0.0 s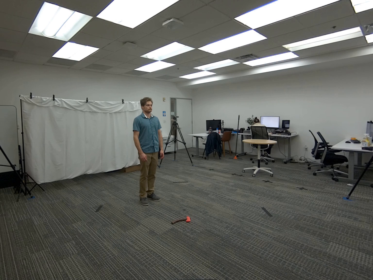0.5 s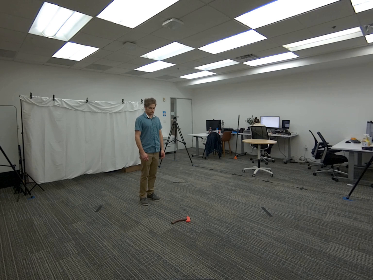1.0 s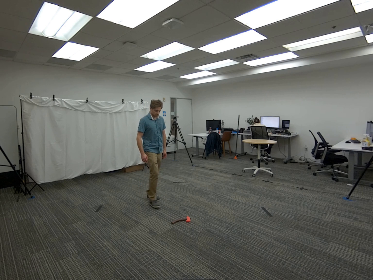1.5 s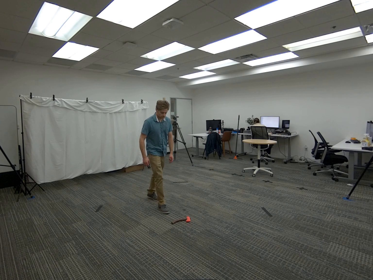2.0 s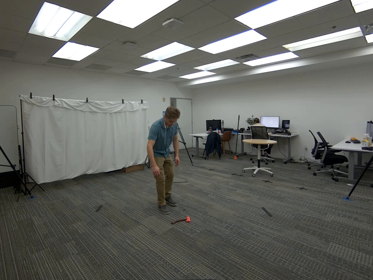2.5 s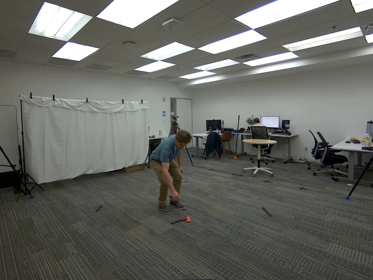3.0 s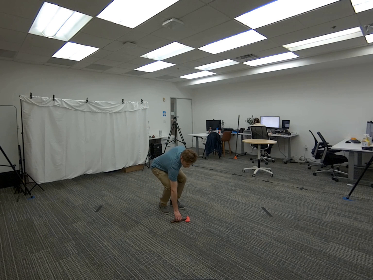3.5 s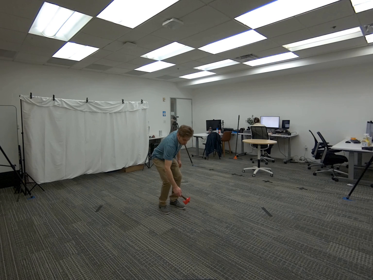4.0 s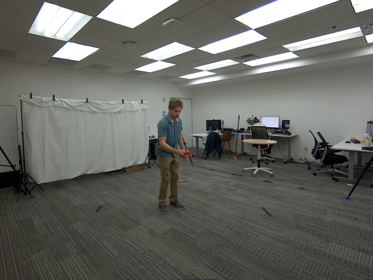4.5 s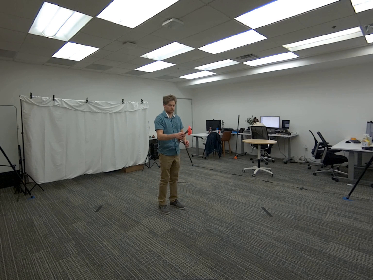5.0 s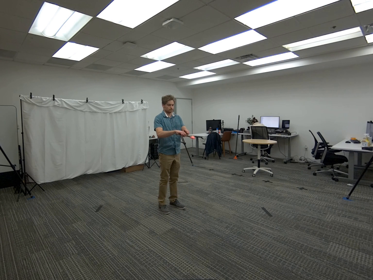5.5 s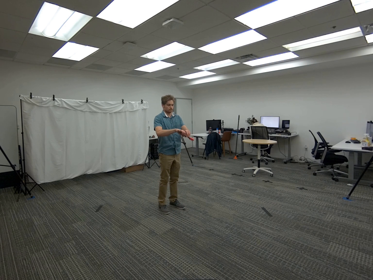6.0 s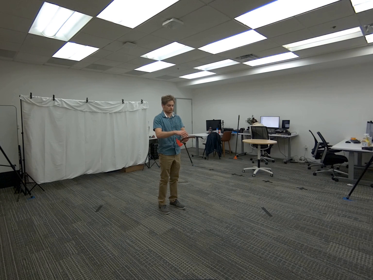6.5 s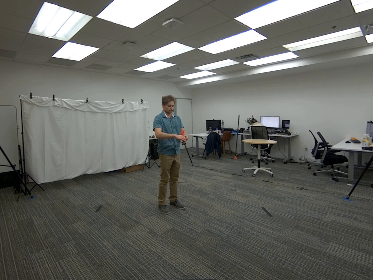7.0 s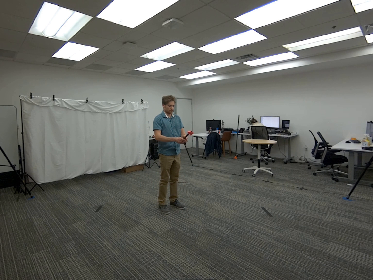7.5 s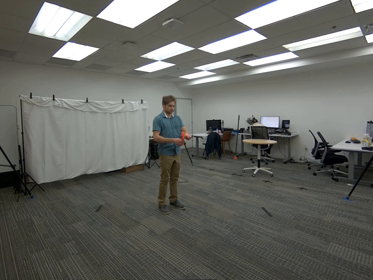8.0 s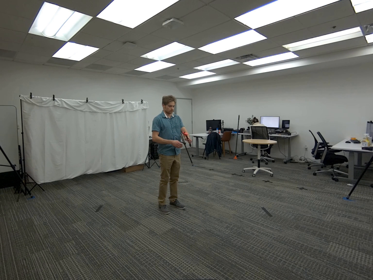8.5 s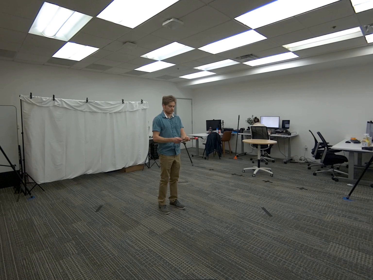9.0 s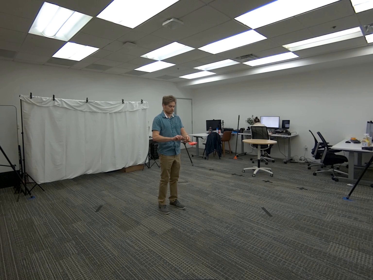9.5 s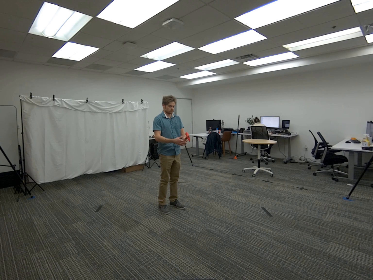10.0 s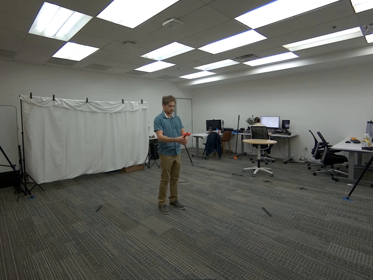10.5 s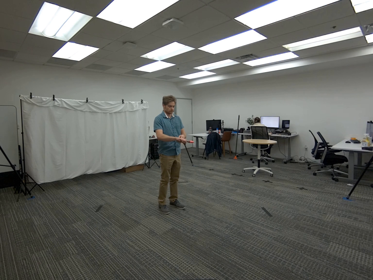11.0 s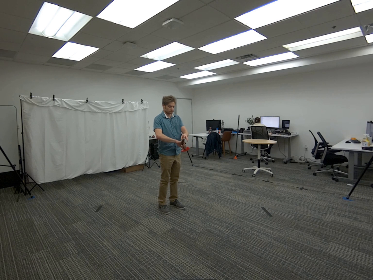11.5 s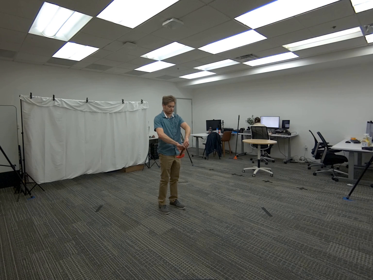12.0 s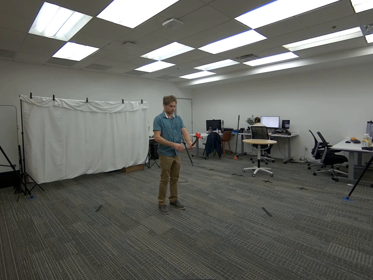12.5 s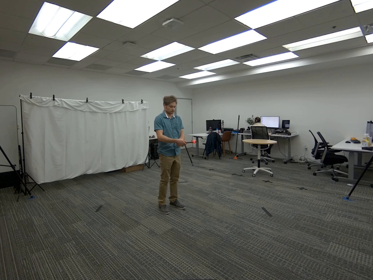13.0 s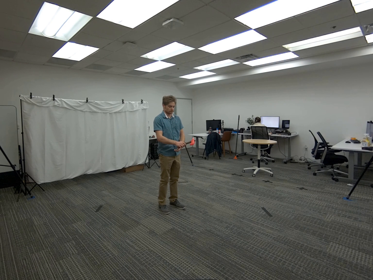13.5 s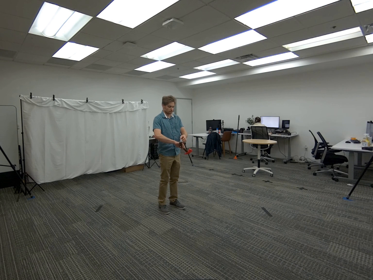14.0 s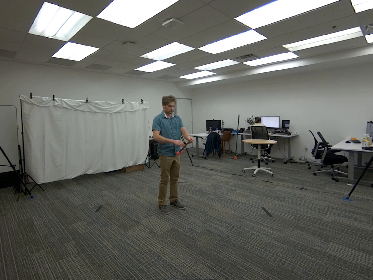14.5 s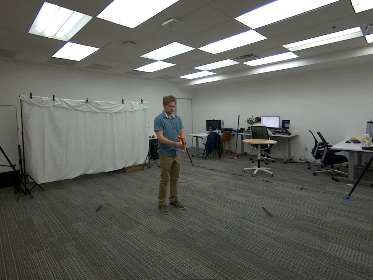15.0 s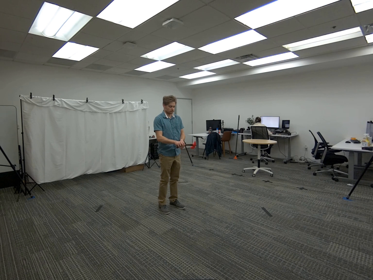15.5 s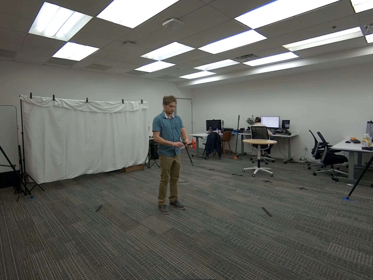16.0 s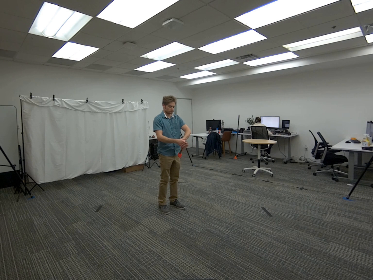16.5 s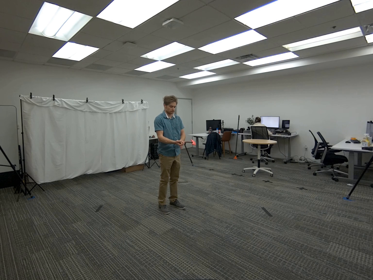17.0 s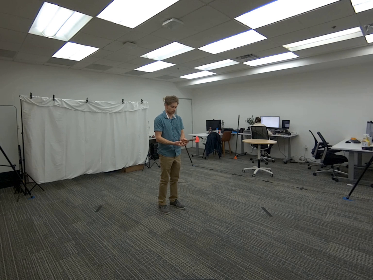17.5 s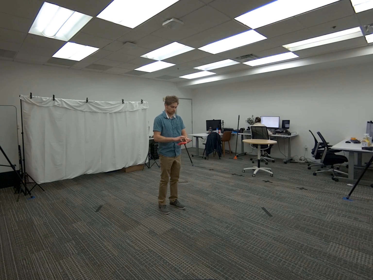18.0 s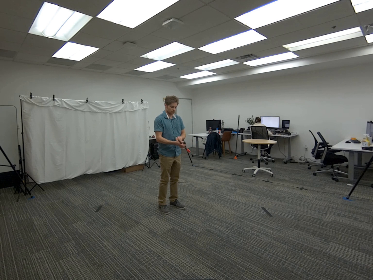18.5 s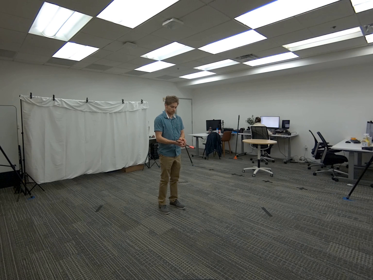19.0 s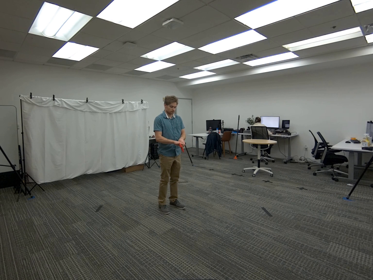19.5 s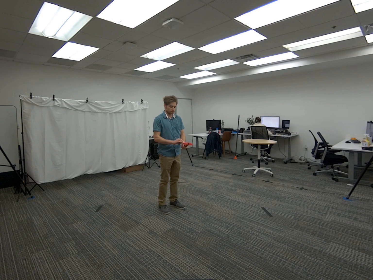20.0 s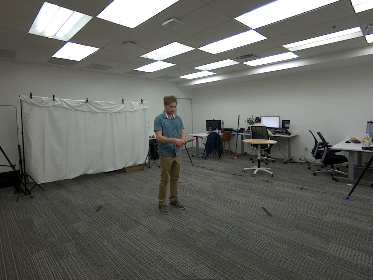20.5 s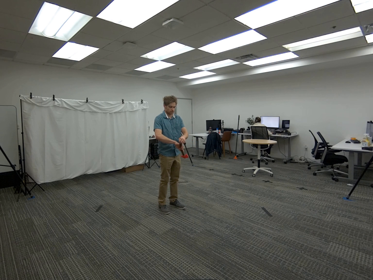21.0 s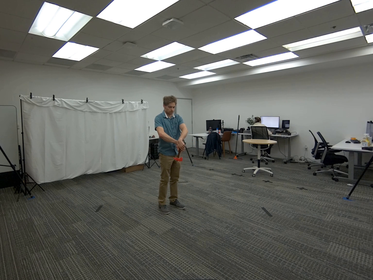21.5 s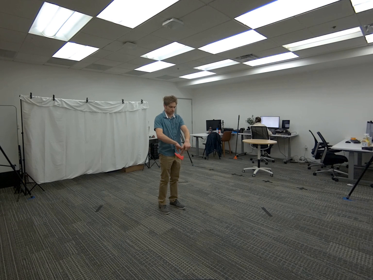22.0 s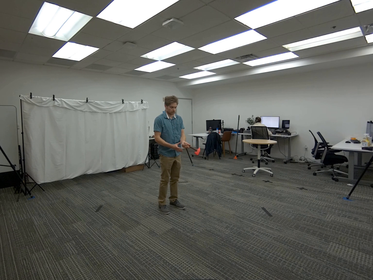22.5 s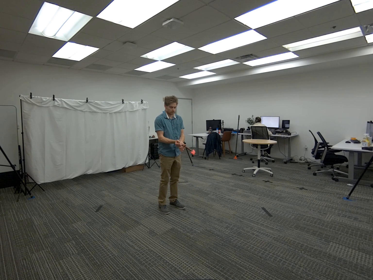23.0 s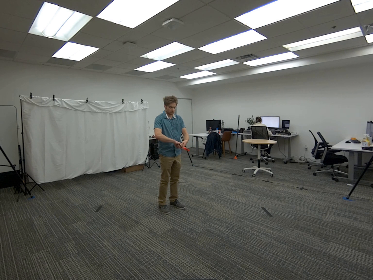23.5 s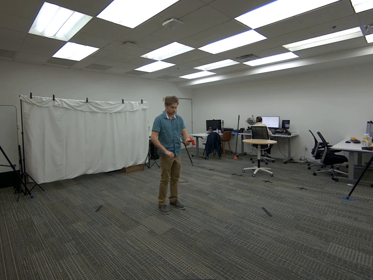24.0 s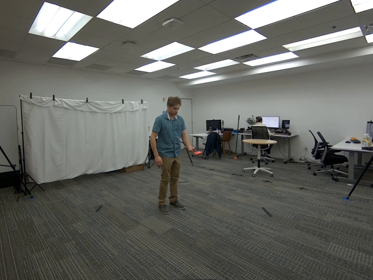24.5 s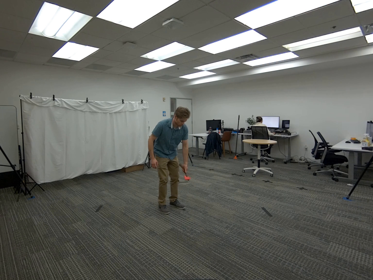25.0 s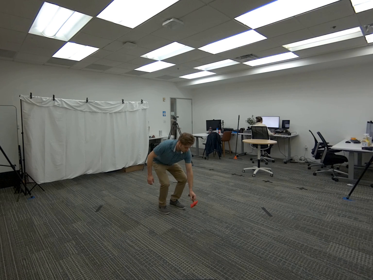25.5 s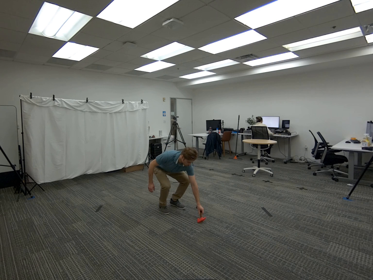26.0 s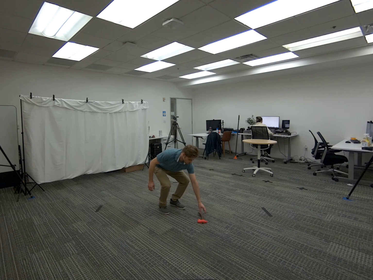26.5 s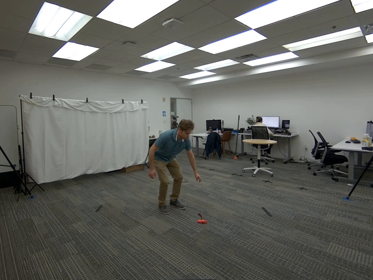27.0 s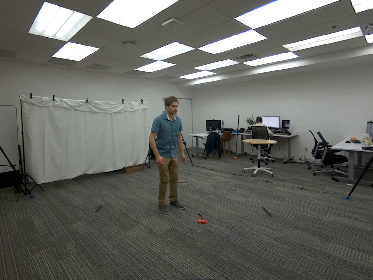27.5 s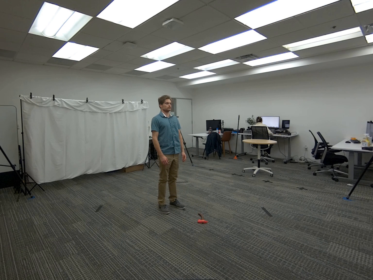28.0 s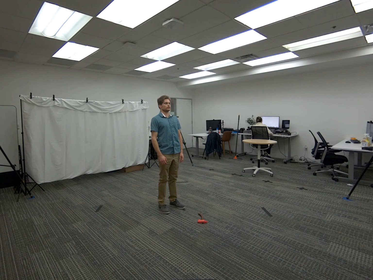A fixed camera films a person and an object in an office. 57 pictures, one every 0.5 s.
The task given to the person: Pick up the hatchet from the ground with your right hand, rotate the hatchet in midair with both hands, and place the hatchet back on the ground.
